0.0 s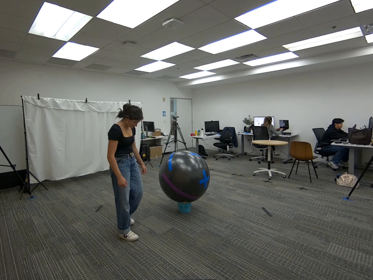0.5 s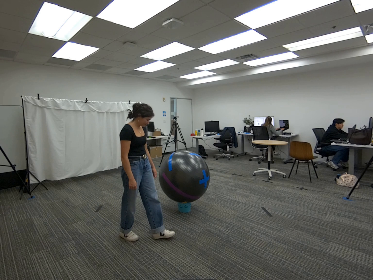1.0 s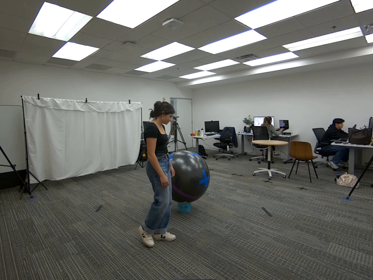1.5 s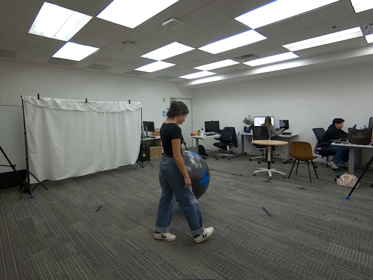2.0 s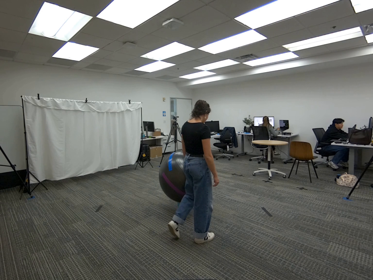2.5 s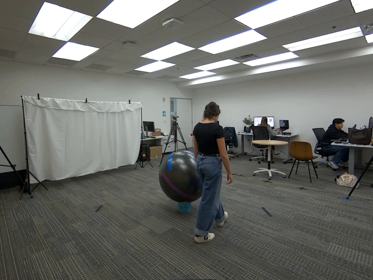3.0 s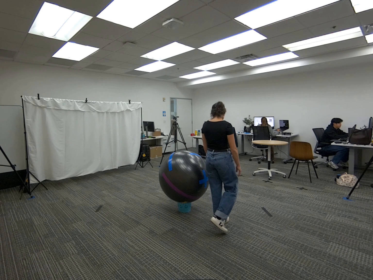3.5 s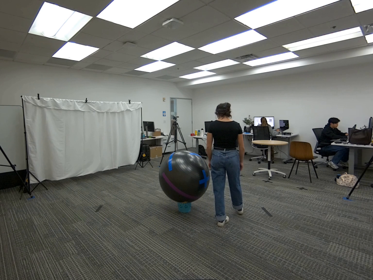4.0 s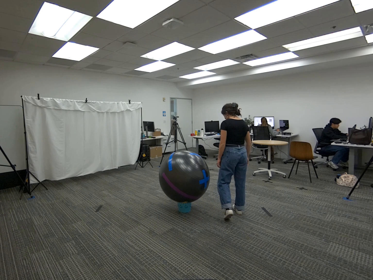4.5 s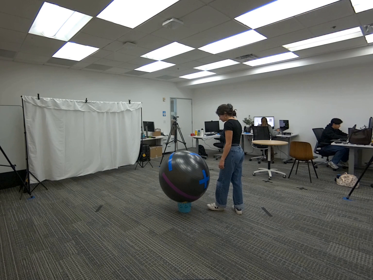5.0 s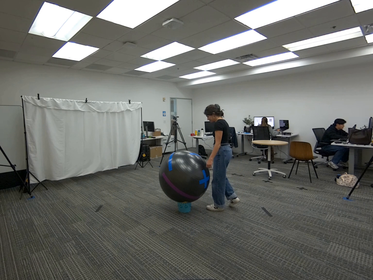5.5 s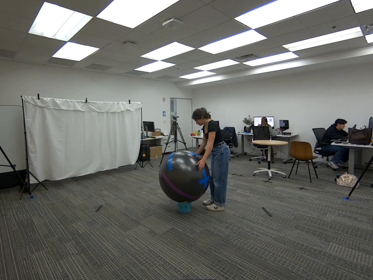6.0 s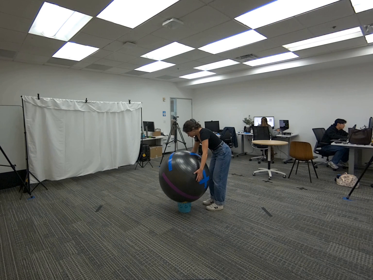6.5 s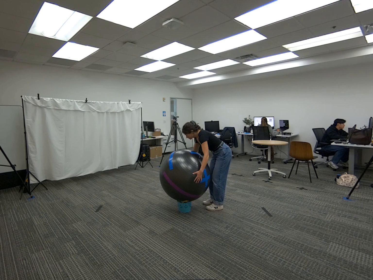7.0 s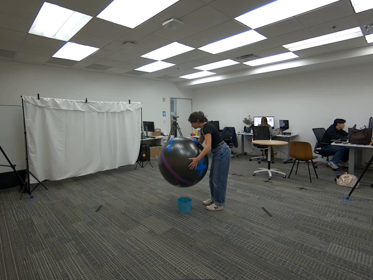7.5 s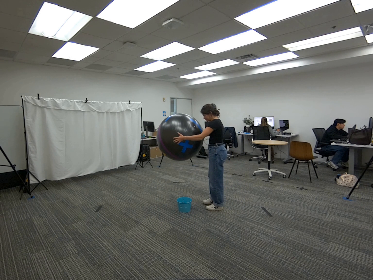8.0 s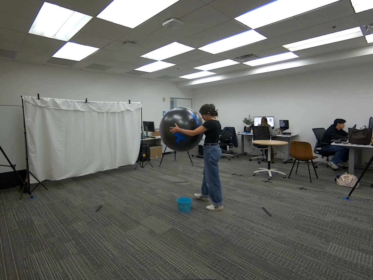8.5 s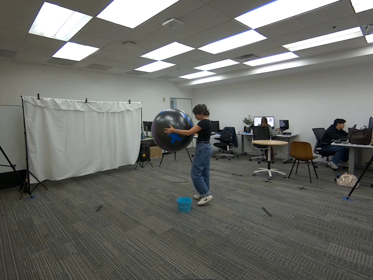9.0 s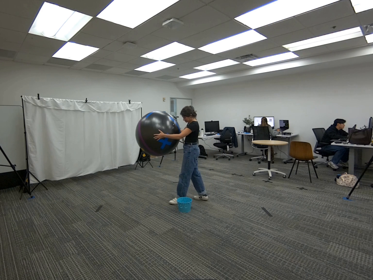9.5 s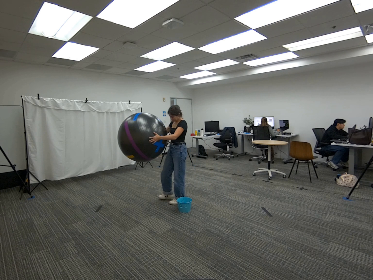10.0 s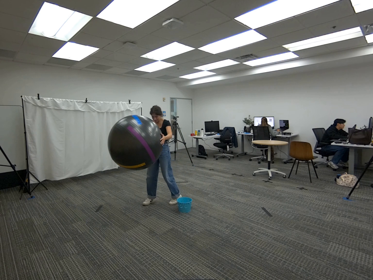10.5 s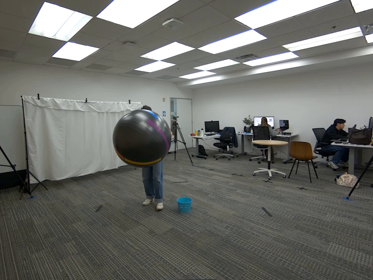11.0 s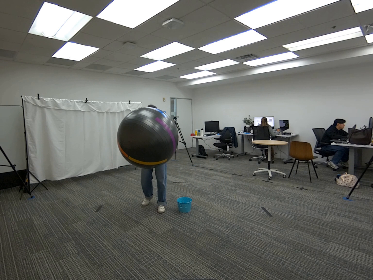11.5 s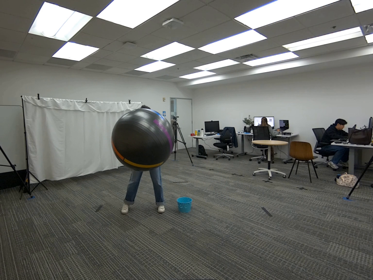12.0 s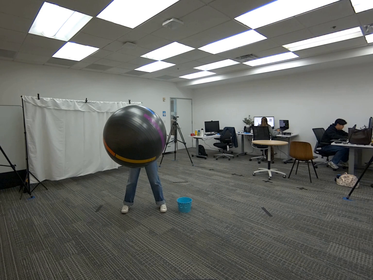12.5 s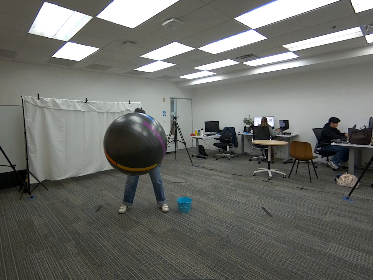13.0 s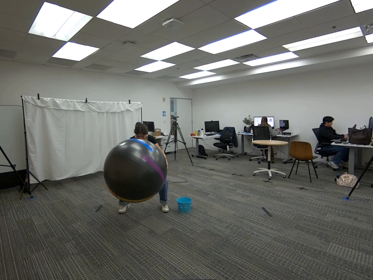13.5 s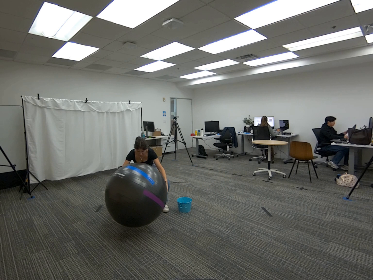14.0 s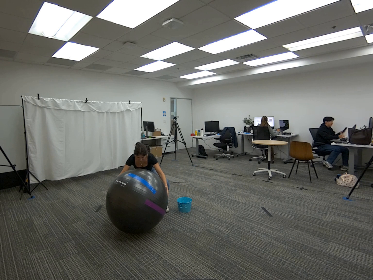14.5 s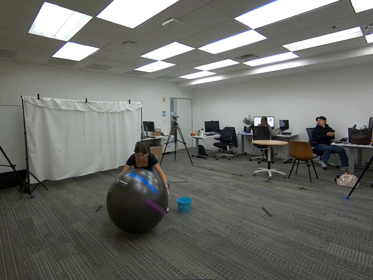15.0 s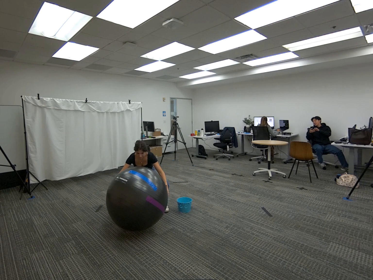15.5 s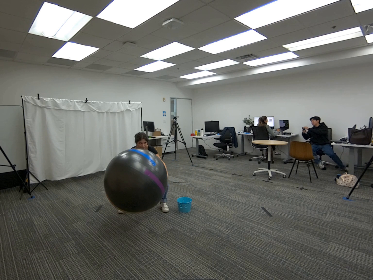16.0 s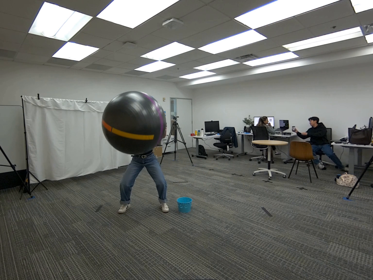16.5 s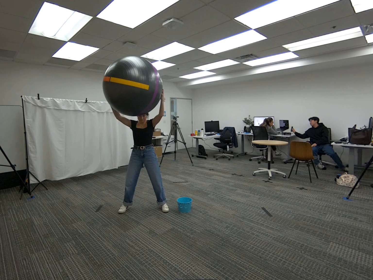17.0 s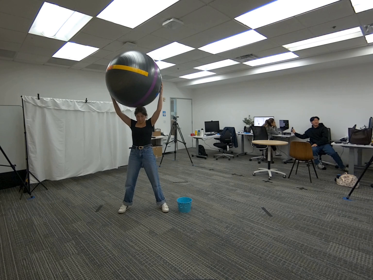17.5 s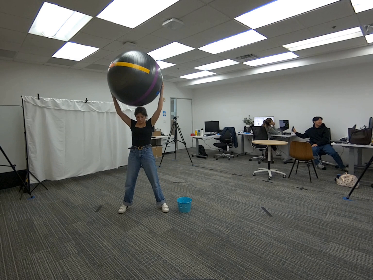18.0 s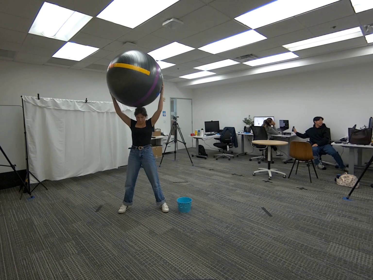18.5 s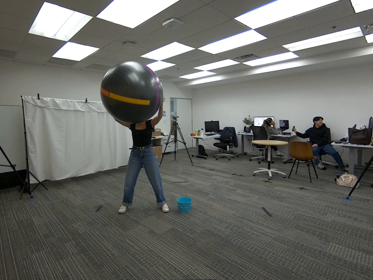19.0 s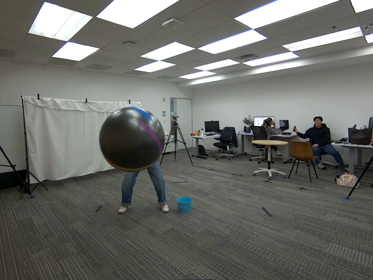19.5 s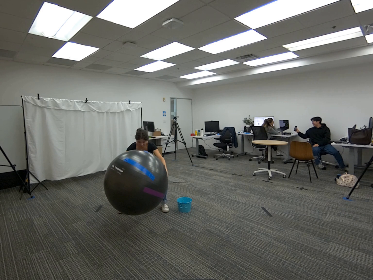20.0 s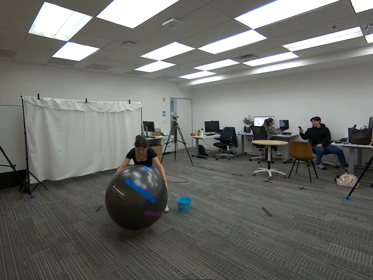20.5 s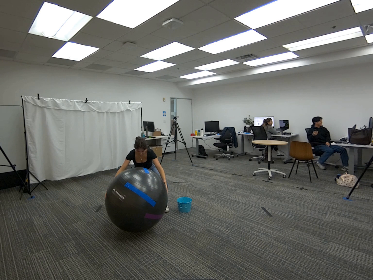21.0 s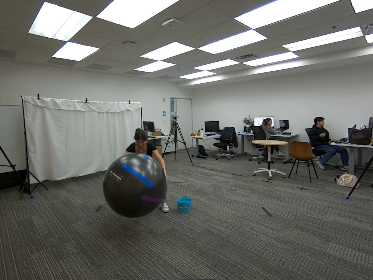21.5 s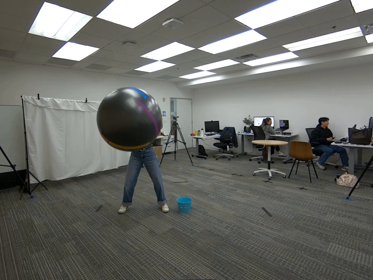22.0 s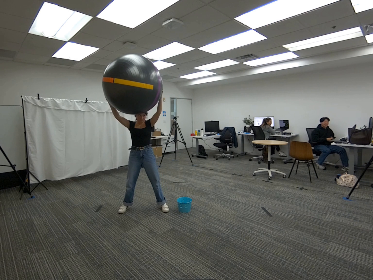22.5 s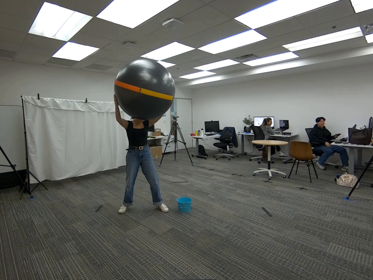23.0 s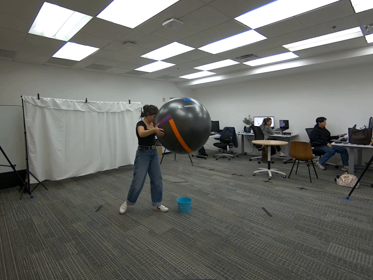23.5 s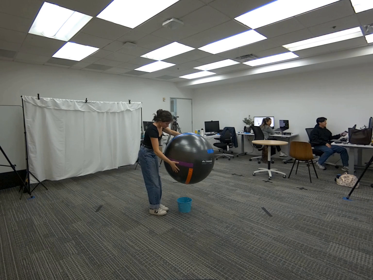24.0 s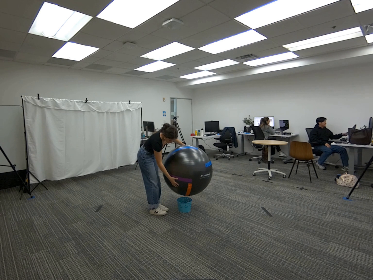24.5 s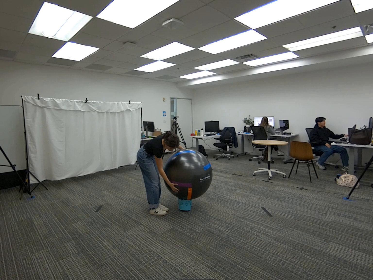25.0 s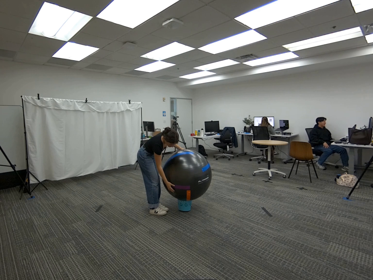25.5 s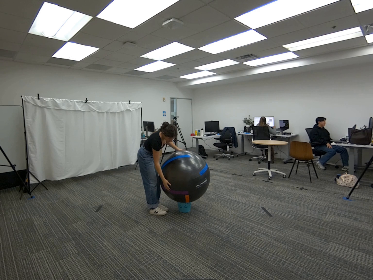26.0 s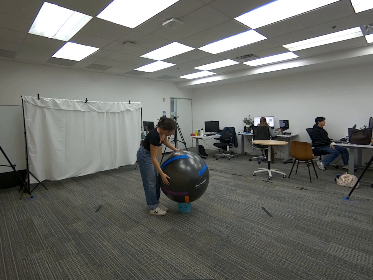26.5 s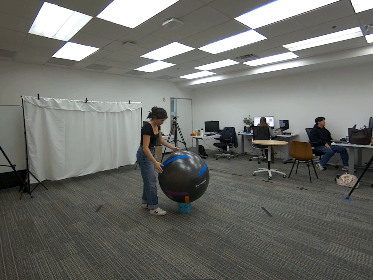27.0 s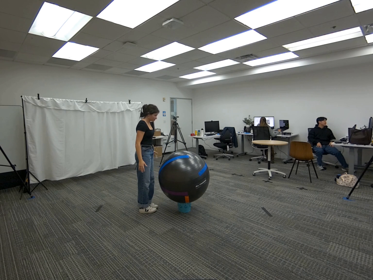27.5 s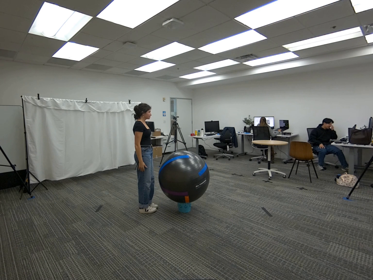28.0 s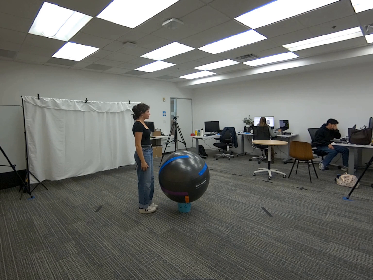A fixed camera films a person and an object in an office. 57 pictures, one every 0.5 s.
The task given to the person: Walk over to the yoga ball on the blue basket and use both hands to pick up the yoga ball infront of you and squat down to touch the ground with the yoga ball and then stand up and raise the yoga ball above your head.
